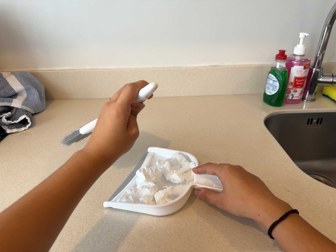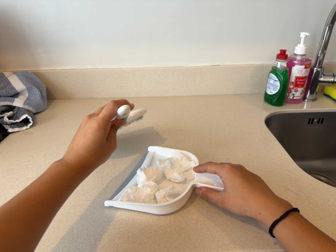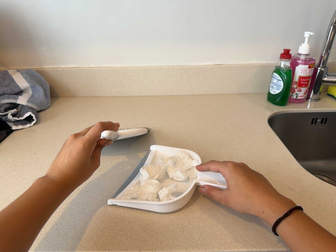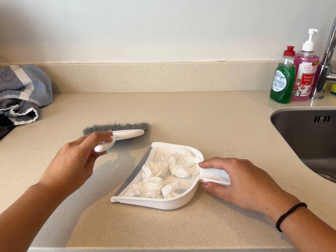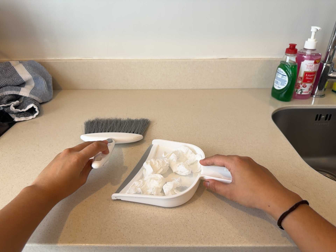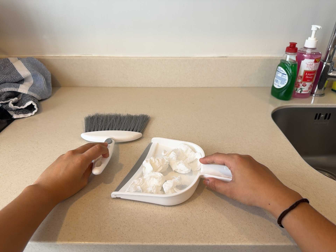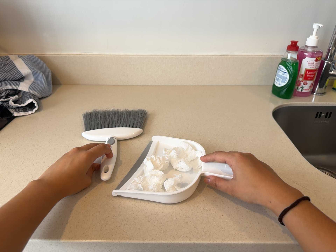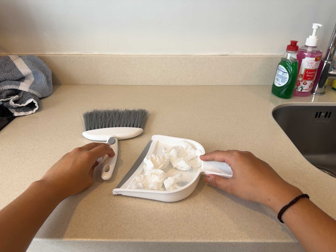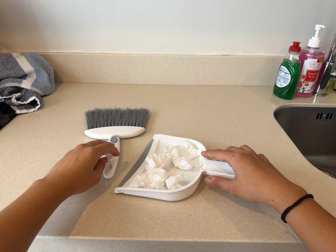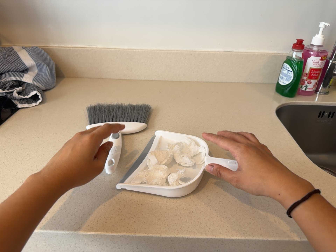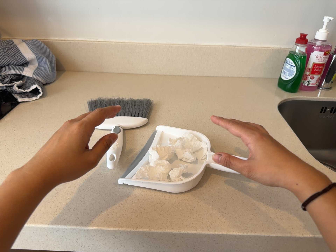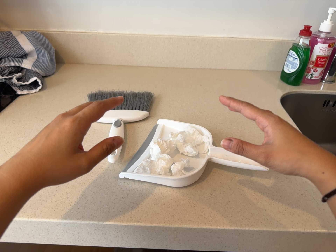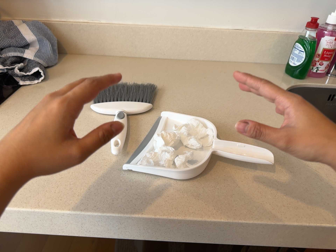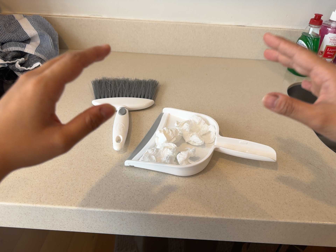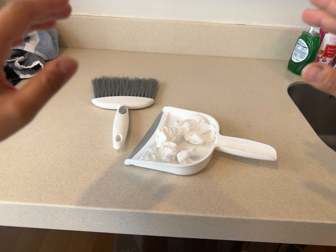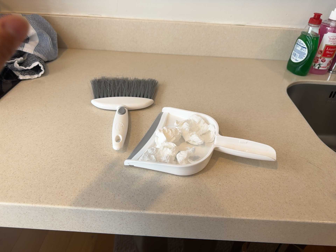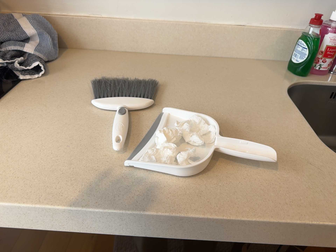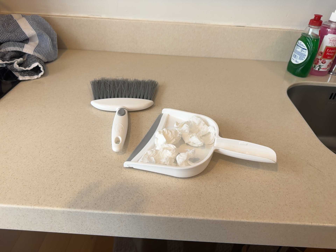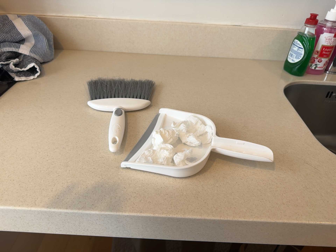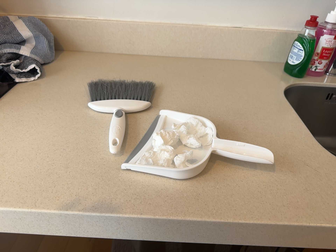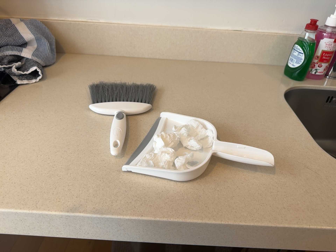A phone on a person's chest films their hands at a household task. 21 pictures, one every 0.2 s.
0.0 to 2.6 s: The camera's aim tips toward the bottom of its view by about 10 degrees, and the scene shifts upward.
2.6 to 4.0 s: The camera keeps its place and its aim.
The film runs forward here.
